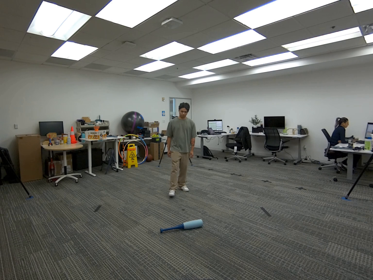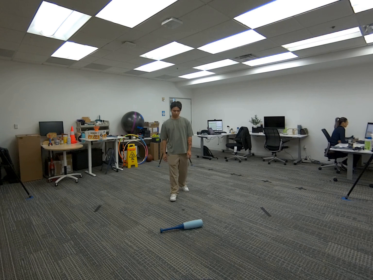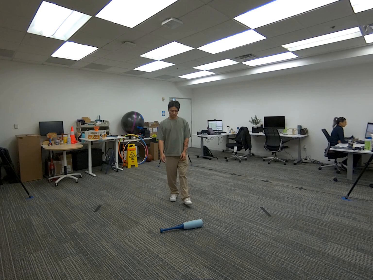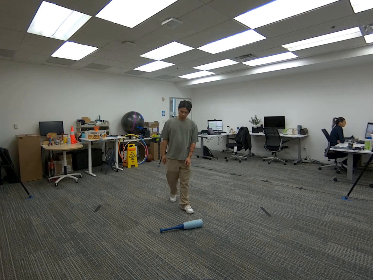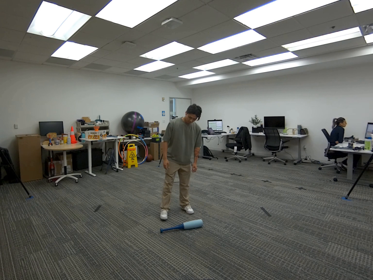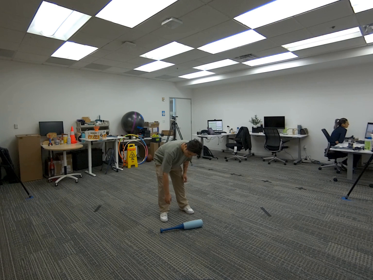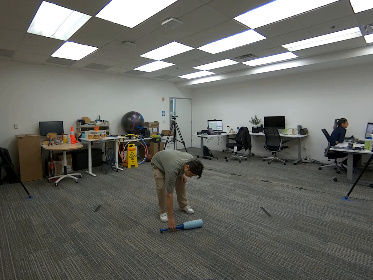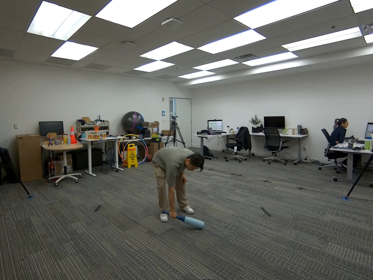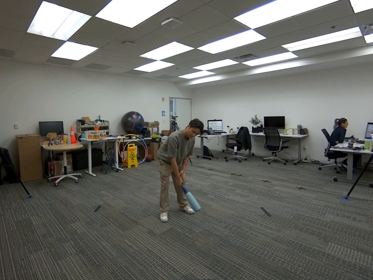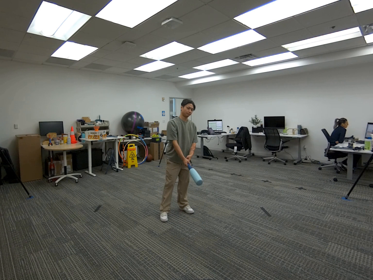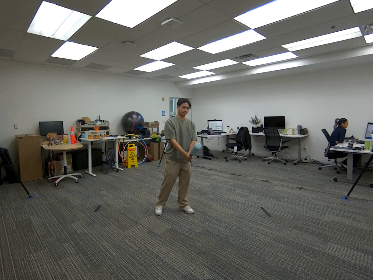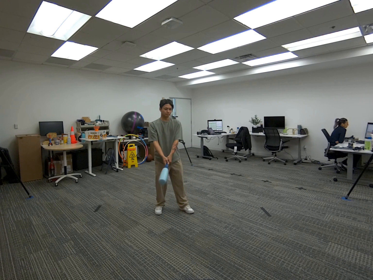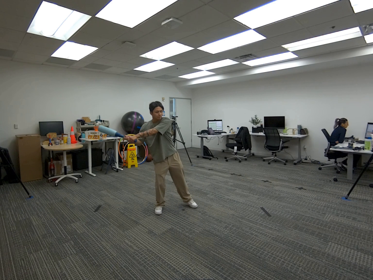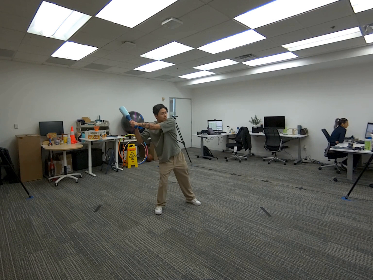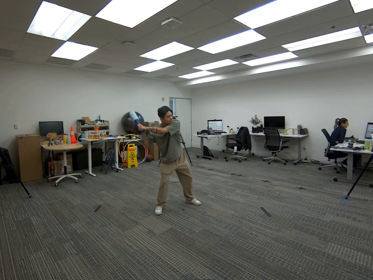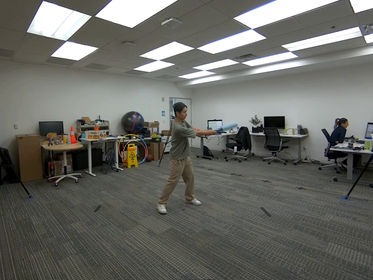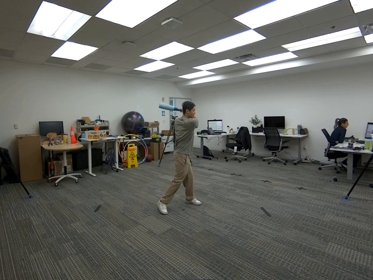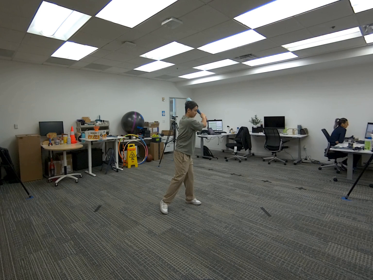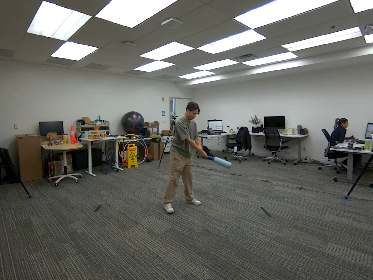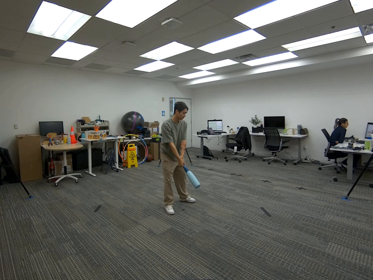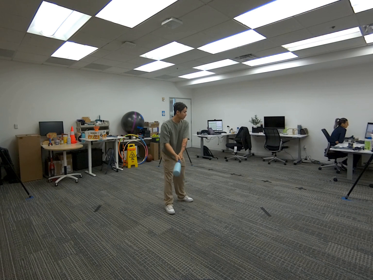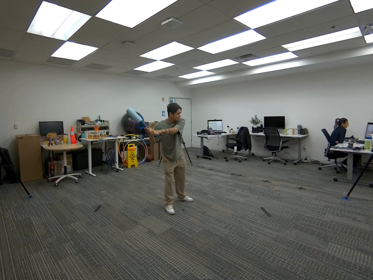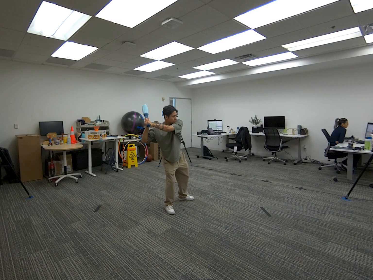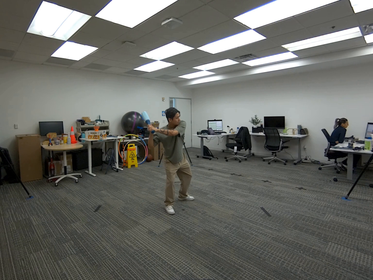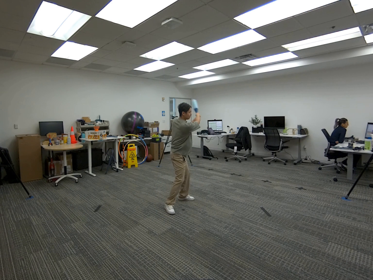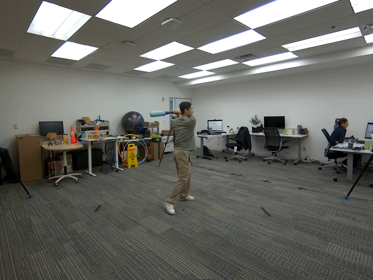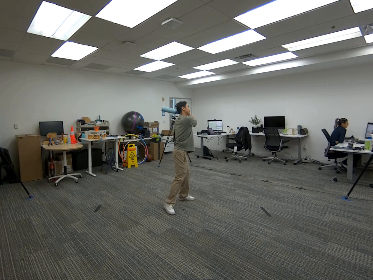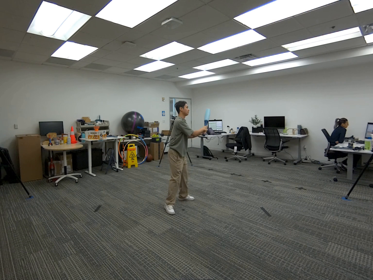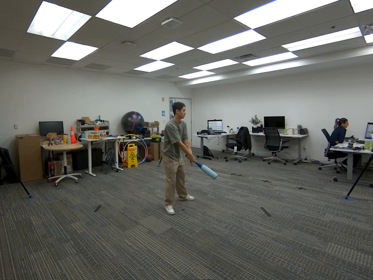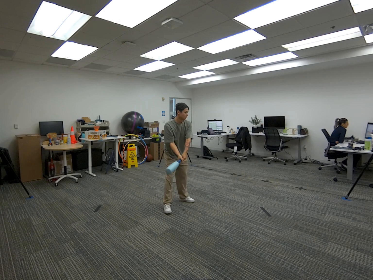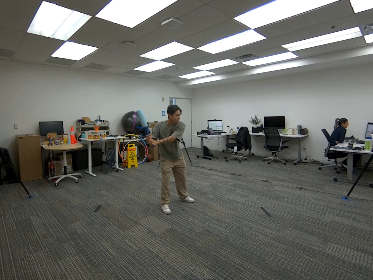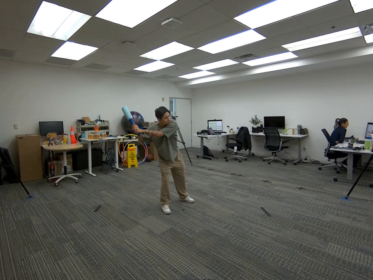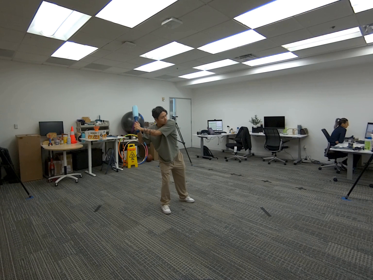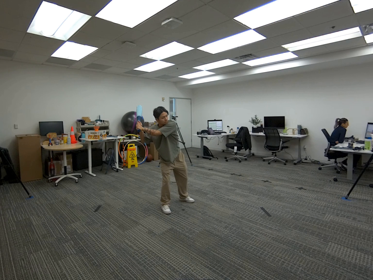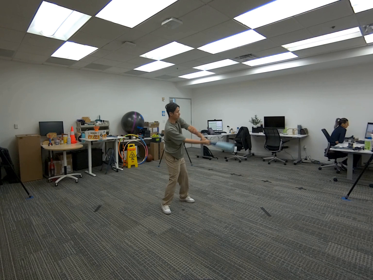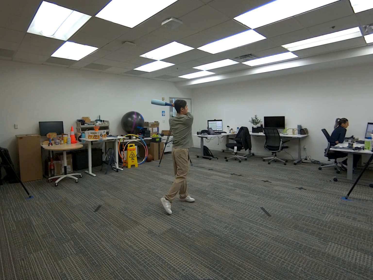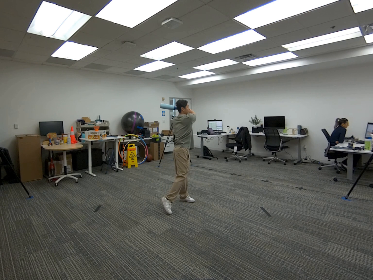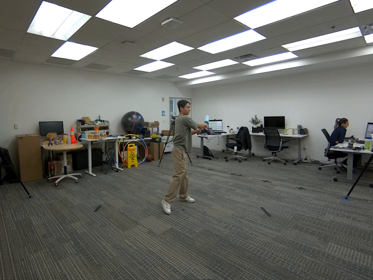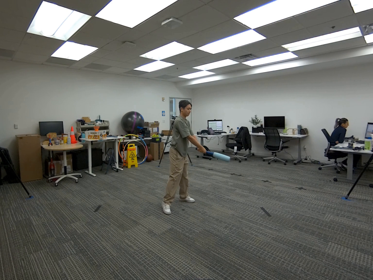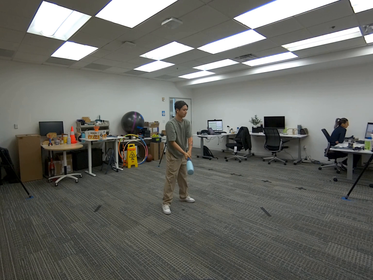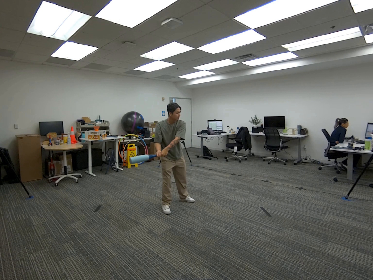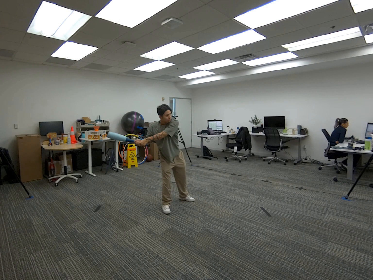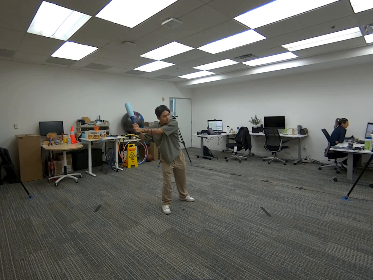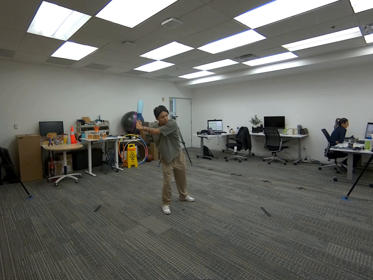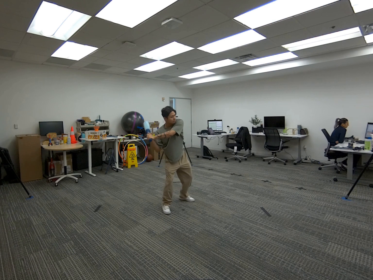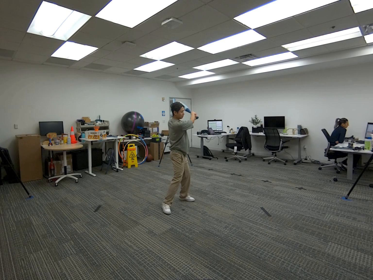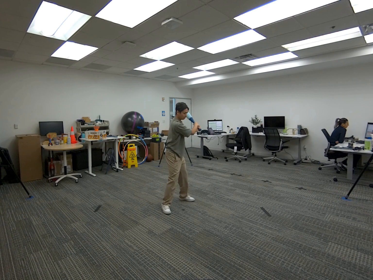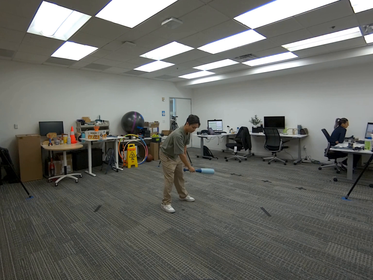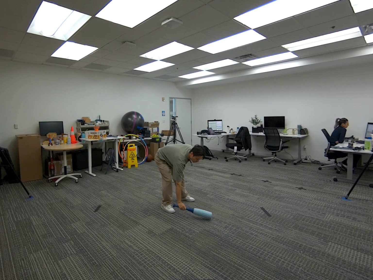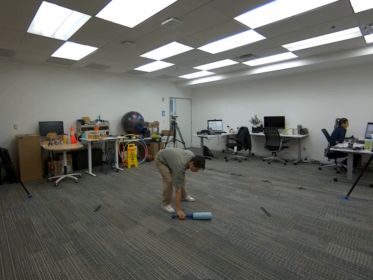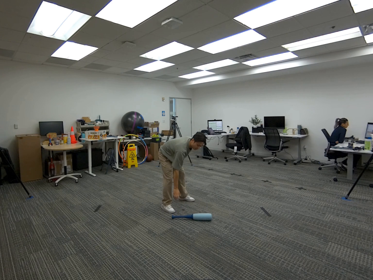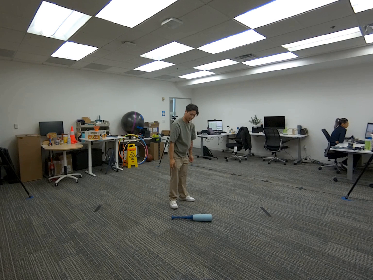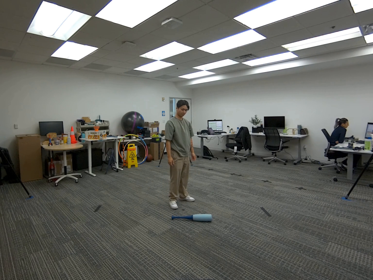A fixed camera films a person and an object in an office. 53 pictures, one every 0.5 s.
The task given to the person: Walk over to the baseball bat on the floor. Pick up the baseball bat from the ground and begin to perform swinging motions as if you are hitting a baseball.
